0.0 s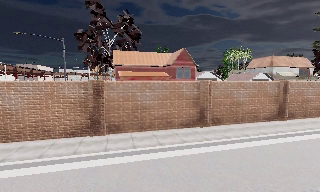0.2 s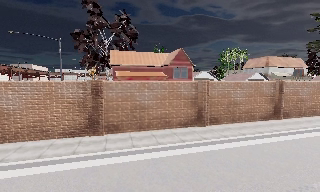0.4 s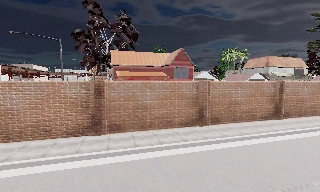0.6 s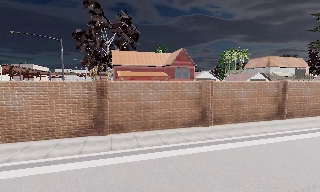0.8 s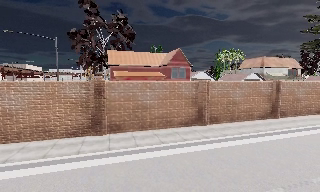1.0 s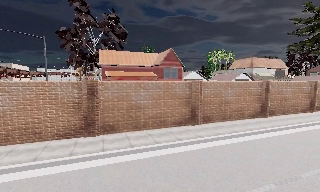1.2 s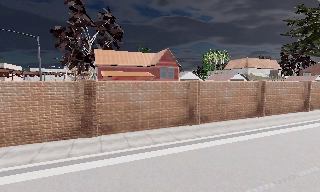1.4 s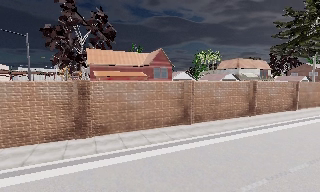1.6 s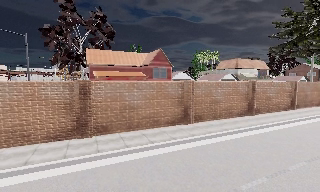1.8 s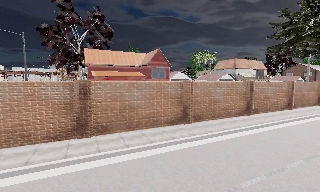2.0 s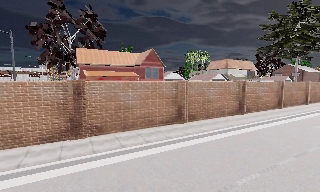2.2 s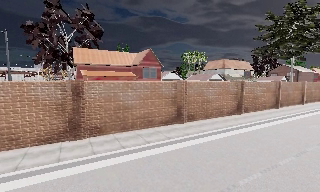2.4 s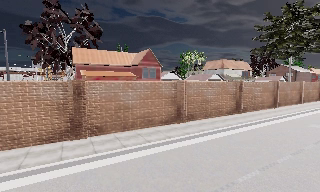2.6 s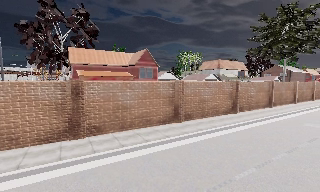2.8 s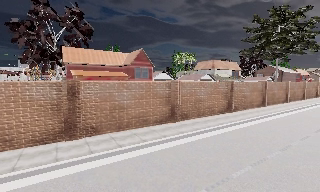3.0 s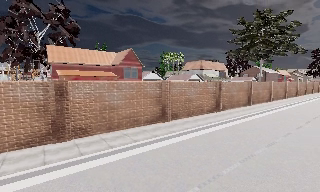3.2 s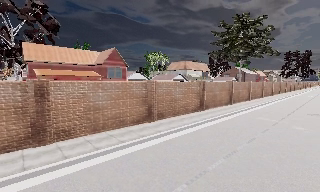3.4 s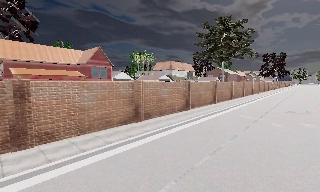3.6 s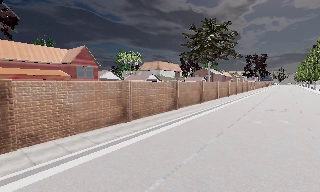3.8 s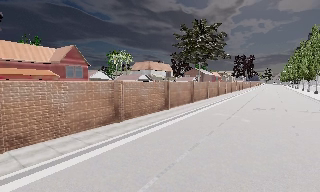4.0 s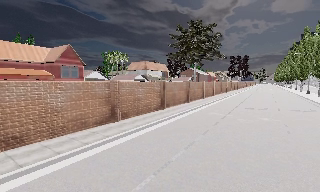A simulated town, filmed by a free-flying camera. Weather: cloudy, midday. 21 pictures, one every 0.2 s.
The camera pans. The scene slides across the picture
to the left.
The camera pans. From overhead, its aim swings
clockwise.
0.0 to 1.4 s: The camera travels to its left, about 0.5 m.
1.4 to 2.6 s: The camera shifts only a little, or ends up much as it began.
2.6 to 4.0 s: The camera pans to its right, which is clockwise from overhead, by about 25 degrees.
The film runs forward here.
